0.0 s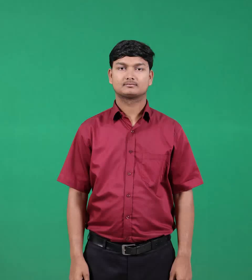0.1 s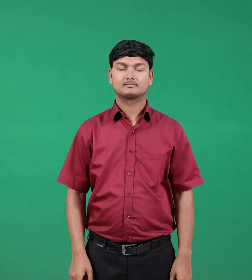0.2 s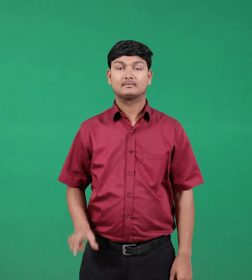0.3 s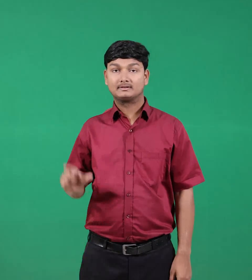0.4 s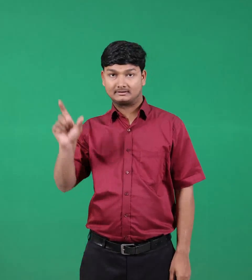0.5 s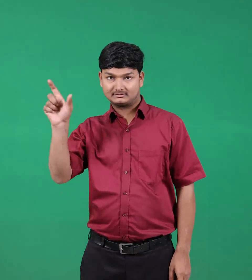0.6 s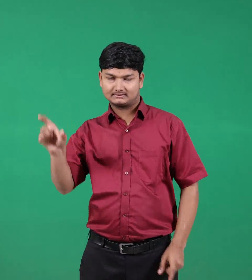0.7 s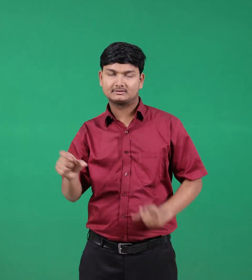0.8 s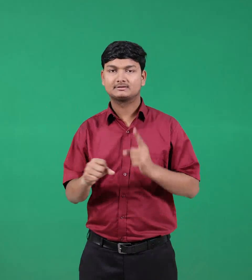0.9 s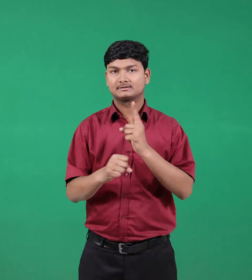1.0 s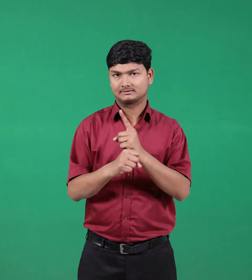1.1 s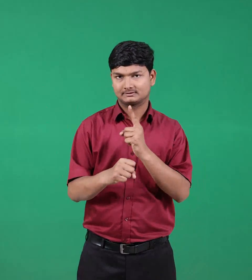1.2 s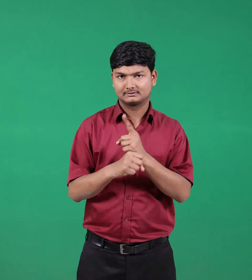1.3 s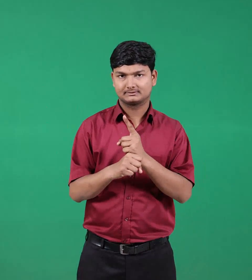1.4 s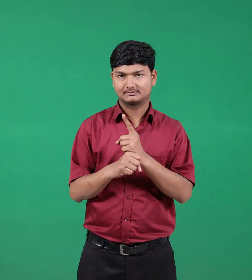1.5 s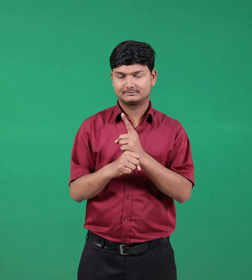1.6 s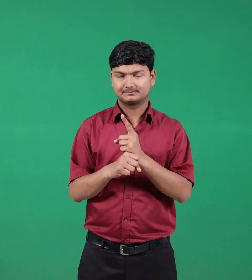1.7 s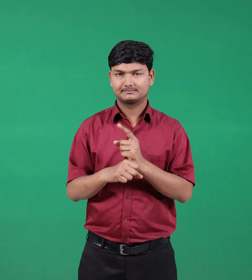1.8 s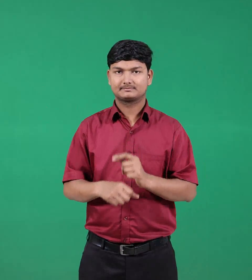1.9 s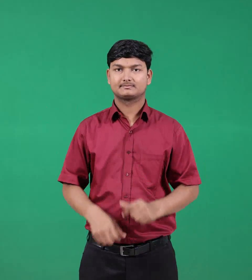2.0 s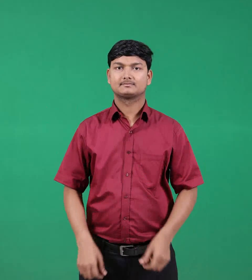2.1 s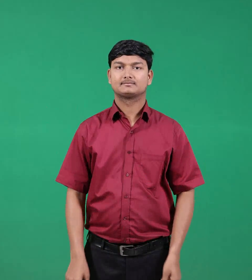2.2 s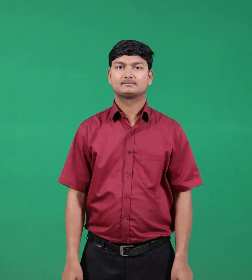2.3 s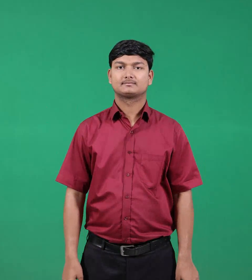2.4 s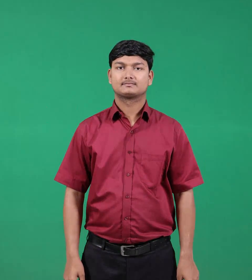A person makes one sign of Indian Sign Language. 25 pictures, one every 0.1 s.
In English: teacher
